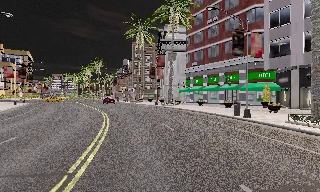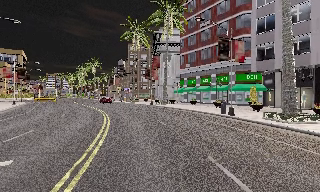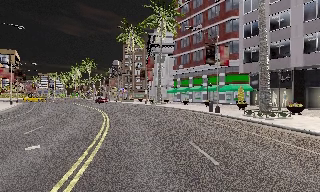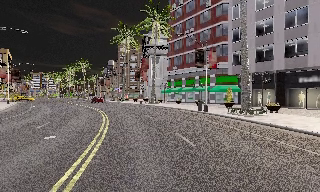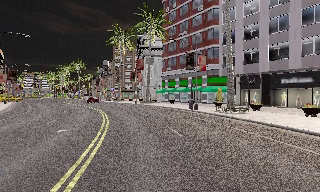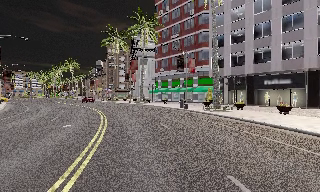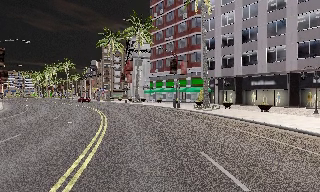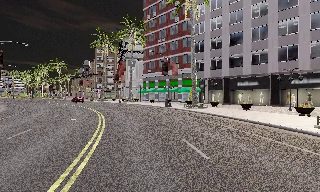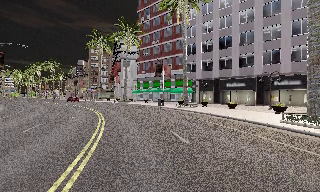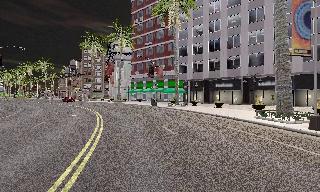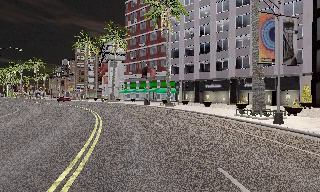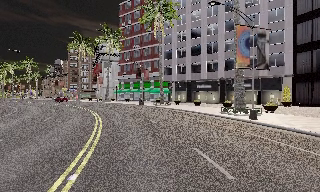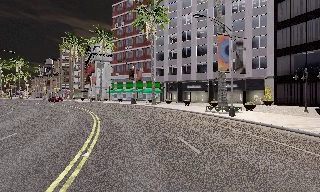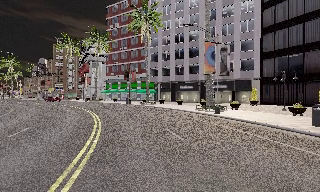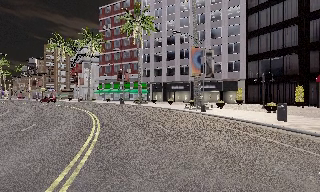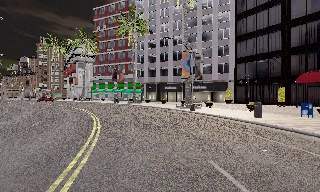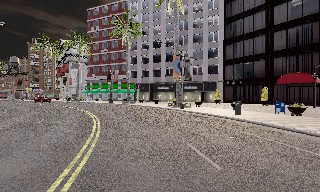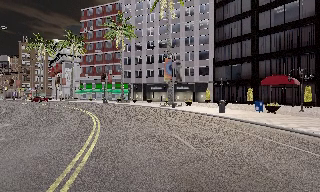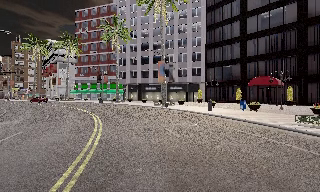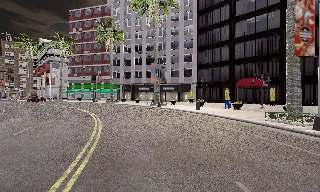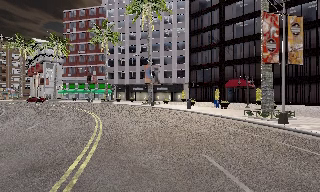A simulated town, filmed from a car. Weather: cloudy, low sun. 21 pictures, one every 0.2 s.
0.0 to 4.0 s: The camera pans to its right, which is clockwise from overhead, by about 45 degrees. It travels backward, about 30 m.
The film runs backward here.
